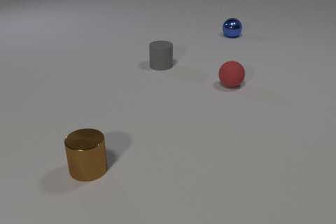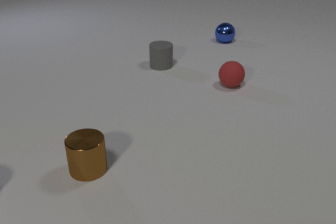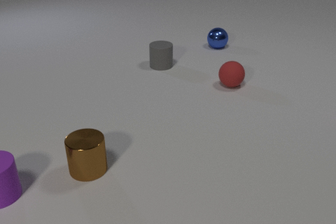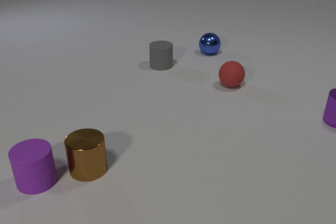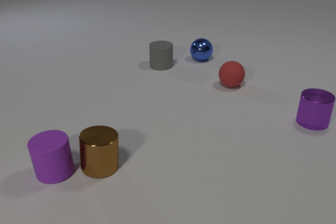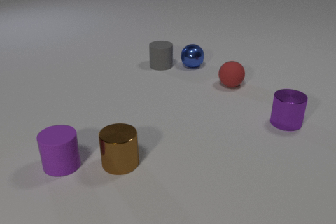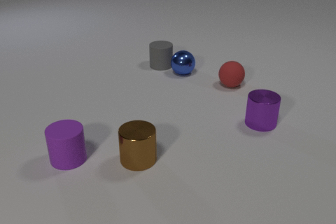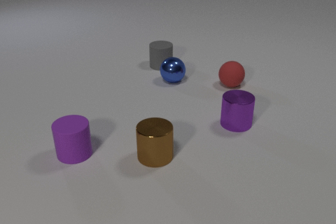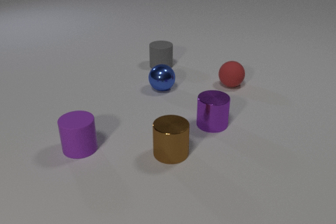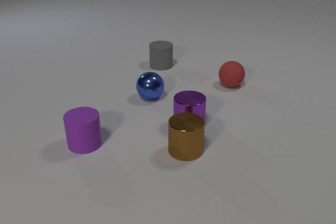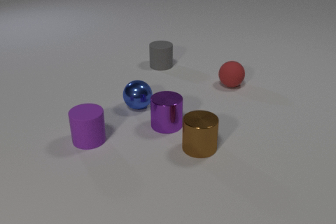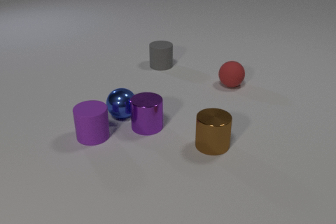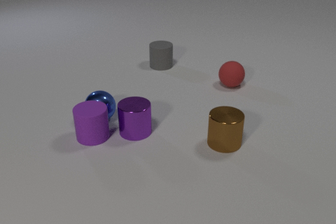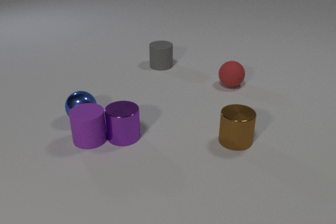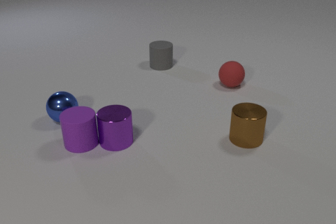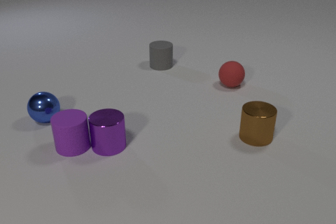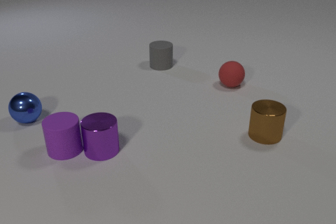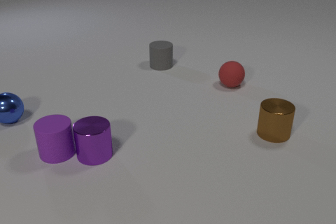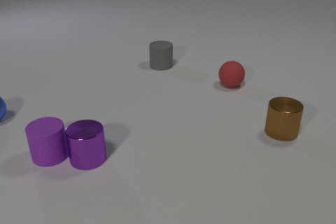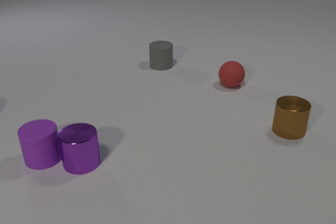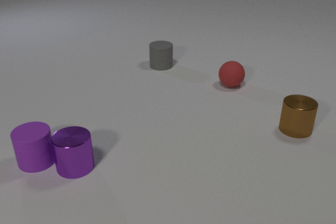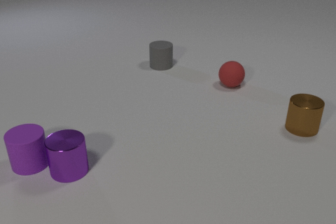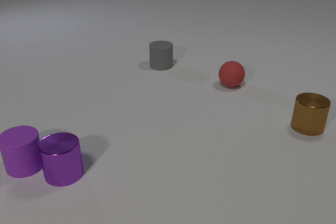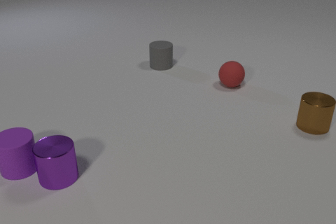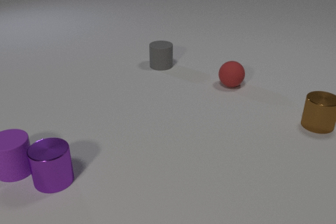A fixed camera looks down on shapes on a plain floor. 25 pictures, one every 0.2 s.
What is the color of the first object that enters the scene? purple.
Are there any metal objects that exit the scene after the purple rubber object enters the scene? yes.
How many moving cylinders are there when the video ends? 3.
0.0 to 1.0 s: The purple rubber cylinder comes in at the left edge, slides to the right. The purple metal cylinder comes in at the right edge, slides to the left and toward the camera. The blue metal sphere rolls toward the camera and to the left. The brown metal cylinder slides to the right. The purple rubber cylinder and the brown metal cylinder collide.
1.0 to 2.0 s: The purple rubber cylinder slides away from the camera and to the right. The purple metal cylinder slides to the left. The blue metal sphere rolls toward the camera and to the left. The brown metal cylinder slides to the right.
2.0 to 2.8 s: The purple rubber cylinder slides to the left. The purple metal cylinder slides to the left and toward the camera. The blue metal sphere rolls to the left. The brown metal cylinder slides to the right and away from the camera. The purple metal cylinder and the blue metal sphere collide. The purple rubber cylinder and the blue metal sphere collide. The purple rubber cylinder and the purple metal cylinder collide.
2.8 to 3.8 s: The purple rubber cylinder slides to the left and toward the camera. The purple metal cylinder slides to the left and toward the camera. The blue metal sphere rolls to the left, leaves at the left edge. The brown metal cylinder slides to the right and away from the camera.
3.8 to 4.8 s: The purple rubber cylinder slides to the left. The purple metal cylinder slides to the left and toward the camera. The brown metal cylinder slides to the right and away from the camera.
